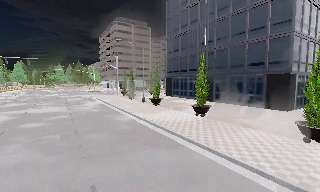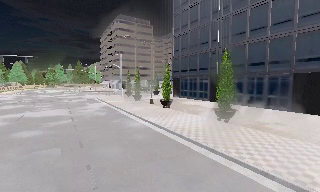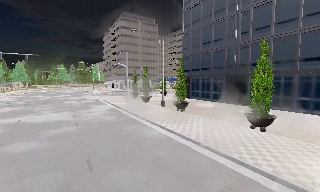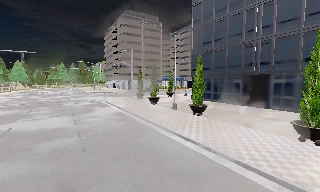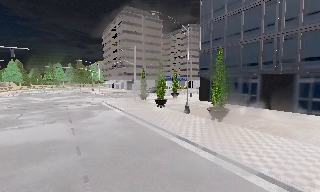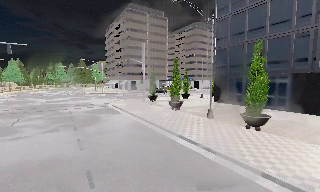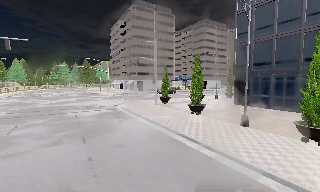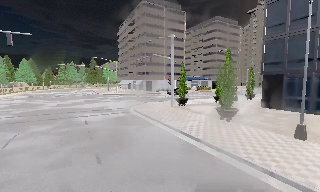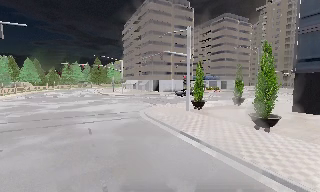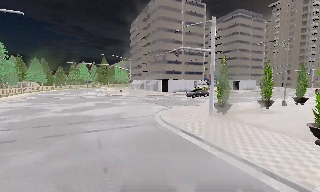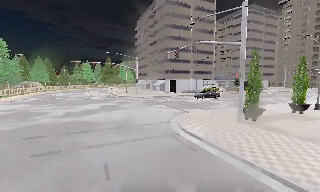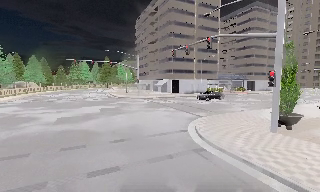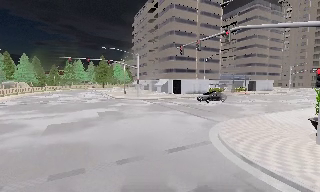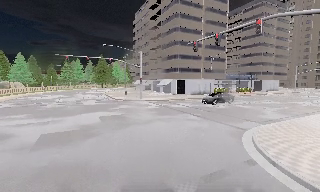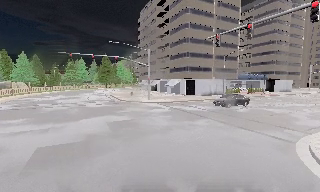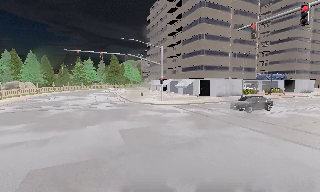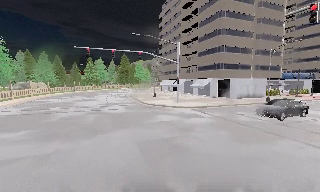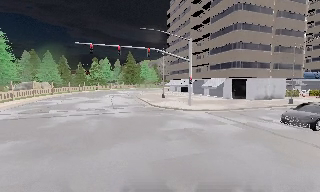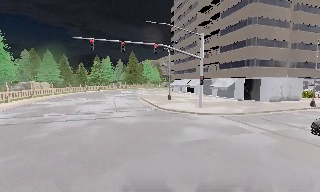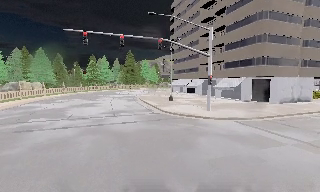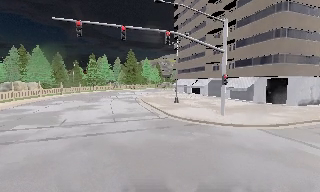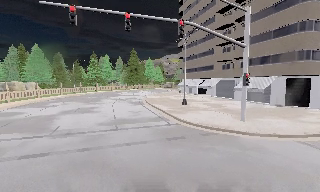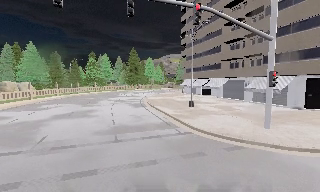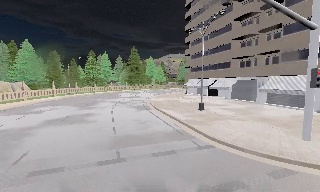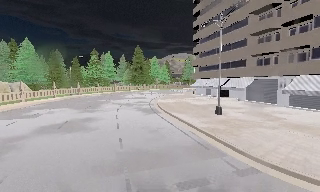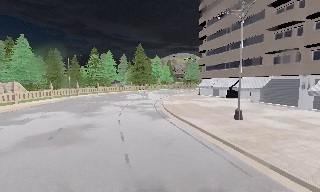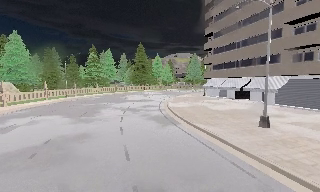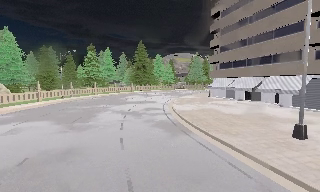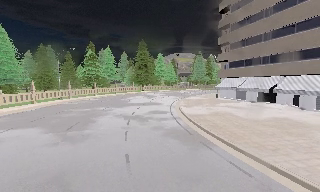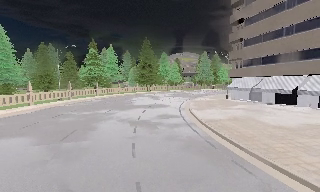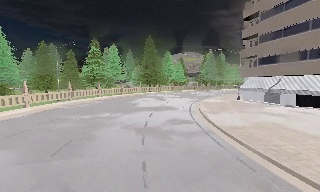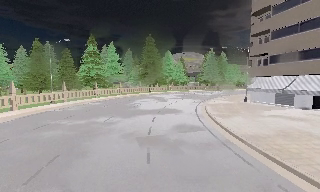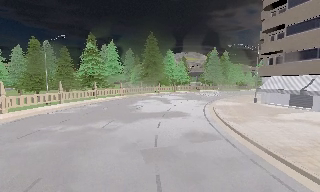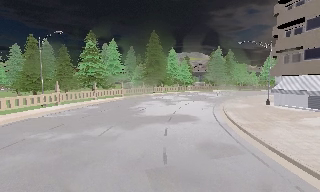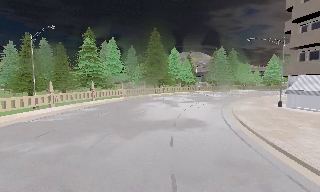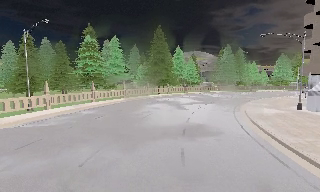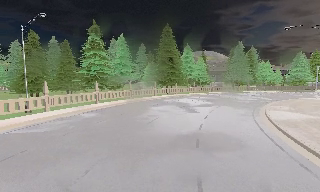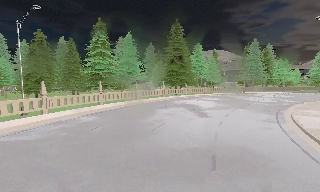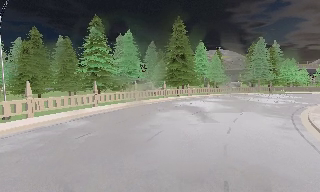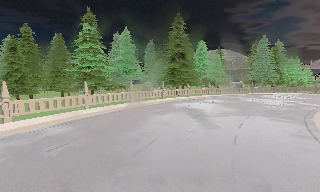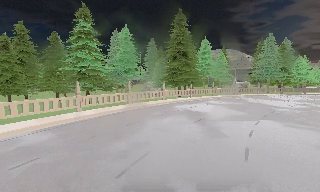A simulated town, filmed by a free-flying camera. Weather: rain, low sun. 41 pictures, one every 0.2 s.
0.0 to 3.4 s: The camera swings to its left by about 15 degrees, and the scene slides to the right. It travels forward and to its left, about 40 m, so what stands in front looms larger.
3.4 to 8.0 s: The camera pans to its left, which is counterclockwise from overhead, by about 15 degrees. It travels forward, about 40 m, so what stands in front looms larger.
The film runs forward here.
